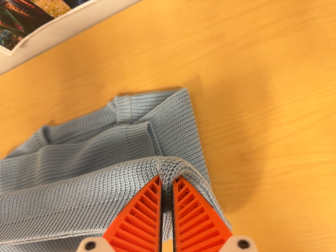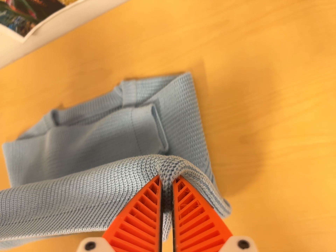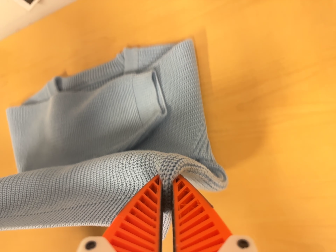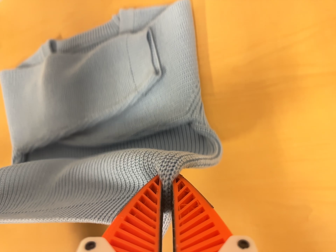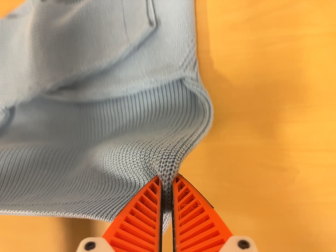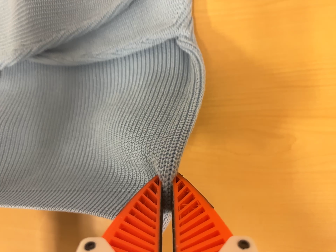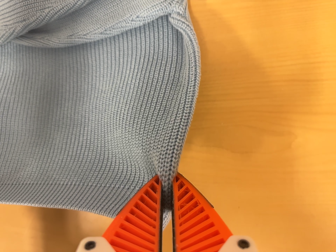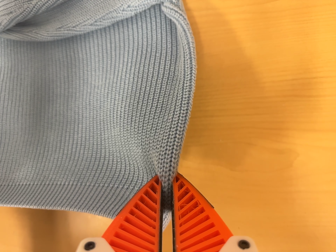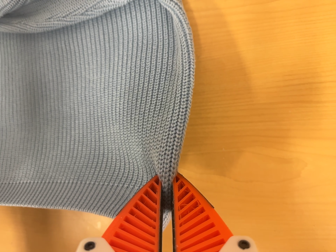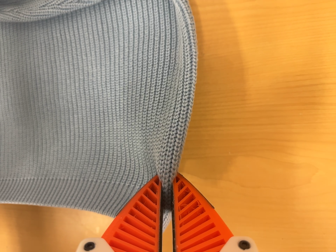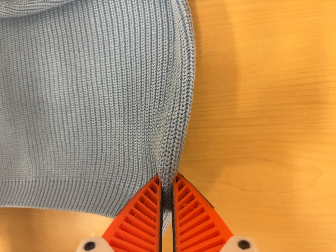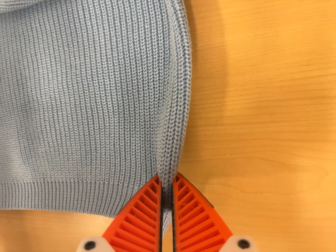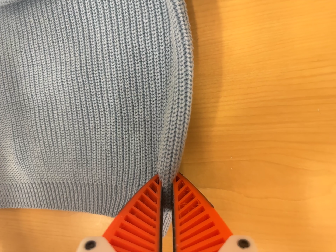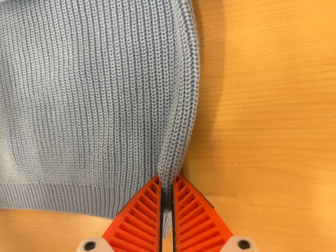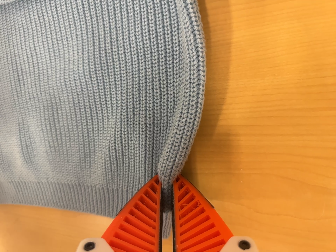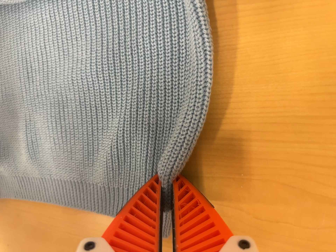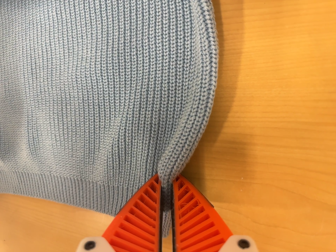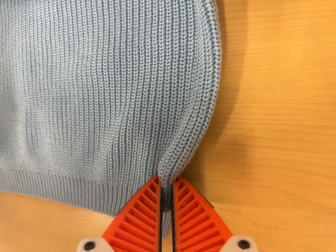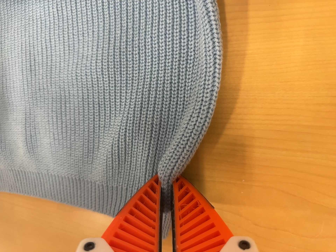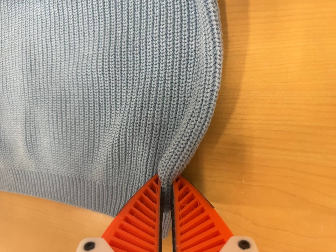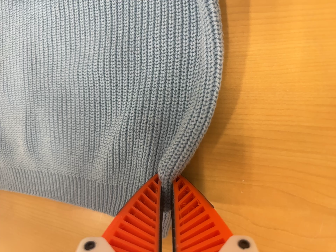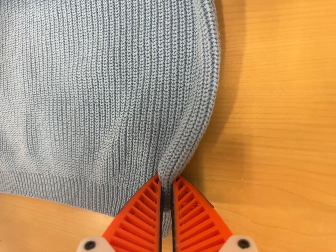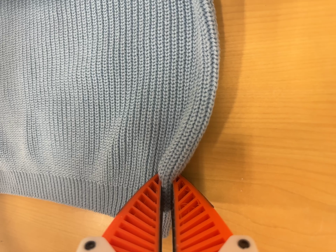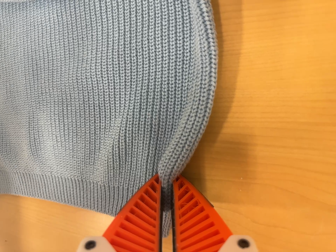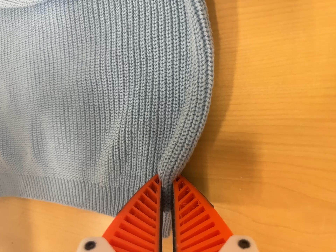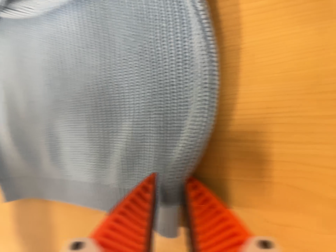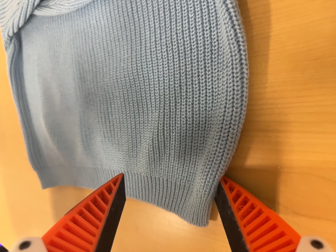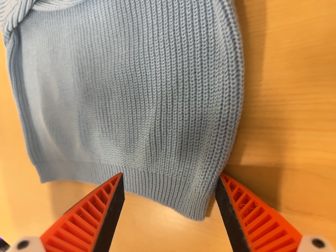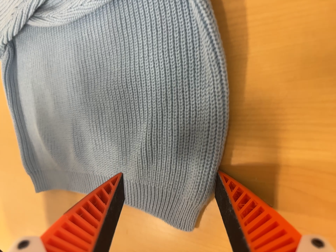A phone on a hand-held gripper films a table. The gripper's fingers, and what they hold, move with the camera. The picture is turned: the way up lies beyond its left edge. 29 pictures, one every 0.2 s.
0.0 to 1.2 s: The camera travels toward the bottom of its view, about 16 cm, so close, fixed things drift upward. Its aim tips toward the bottom of its view by about 15 degrees, and the scene shifts upward. It rolls about its line of sight by about 10 degrees, and the scene rotates clockwise.
1.2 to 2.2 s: The camera travels forward, about 8 cm, so what stands in front looms larger.
2.2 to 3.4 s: The camera shifts only a little, or ends up much as it began.
3.4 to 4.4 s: The camera keeps its place and its aim.
4.4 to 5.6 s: The camera pans to its left by about 15 degrees.
The film runs backward here.
